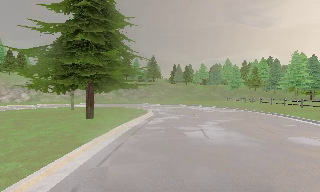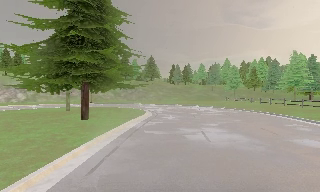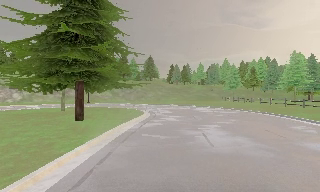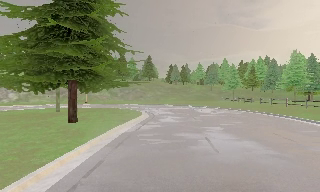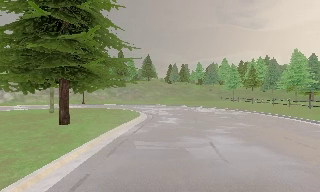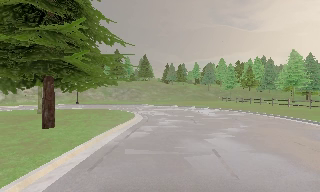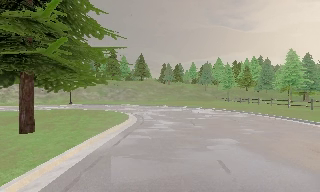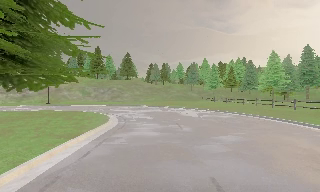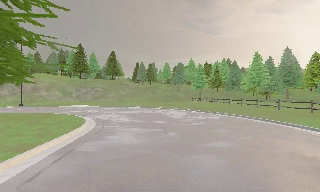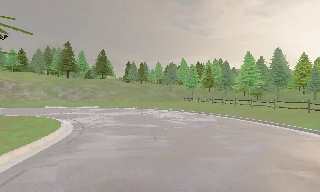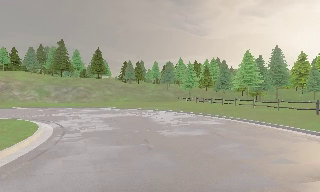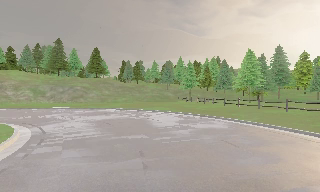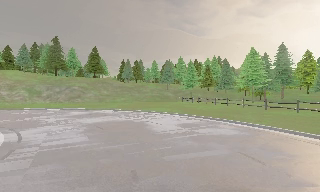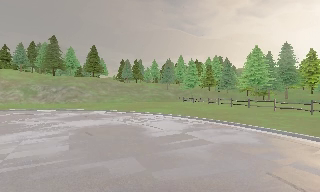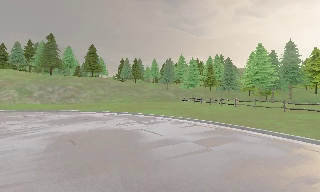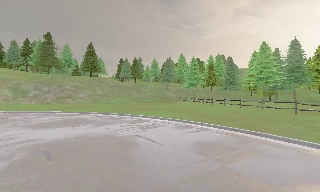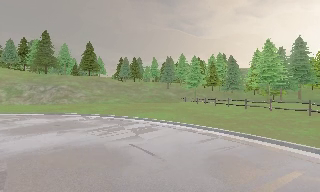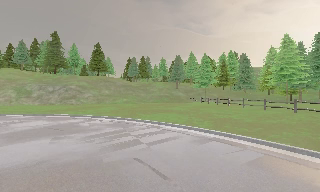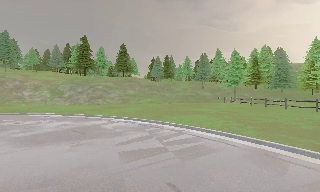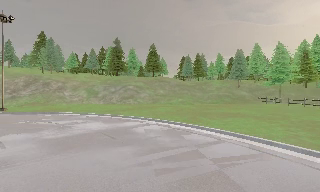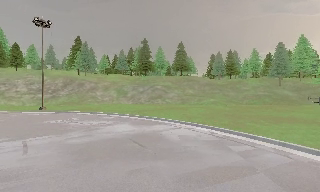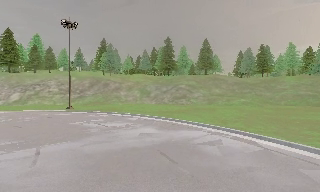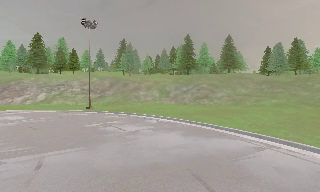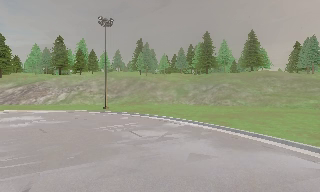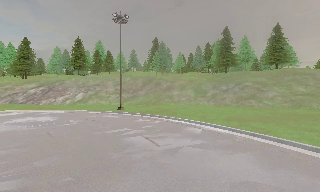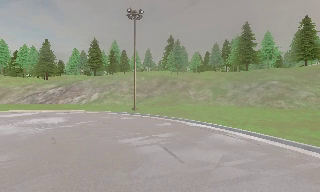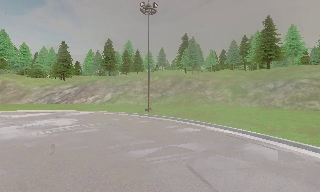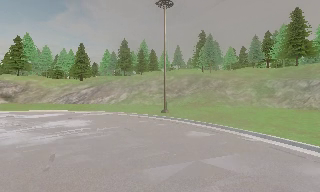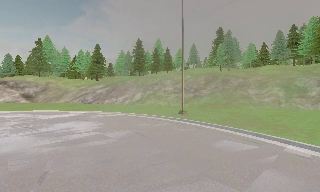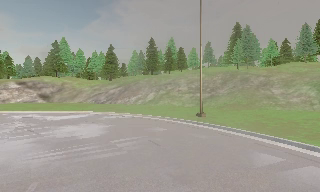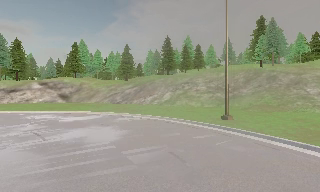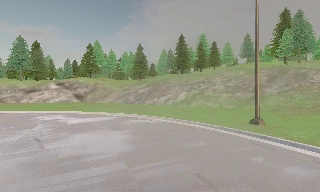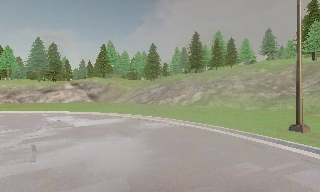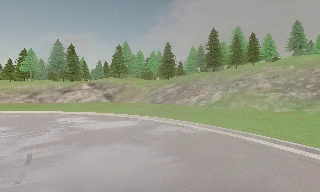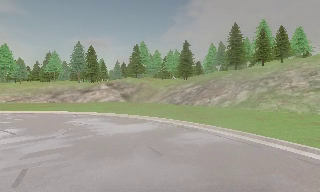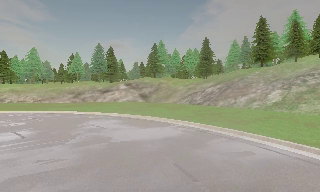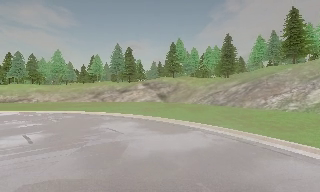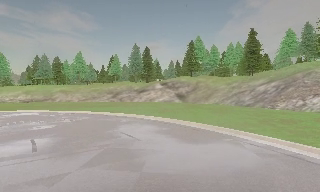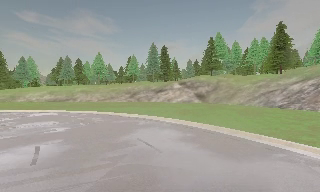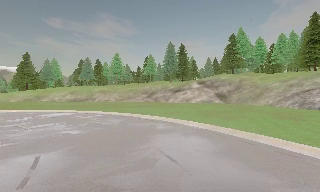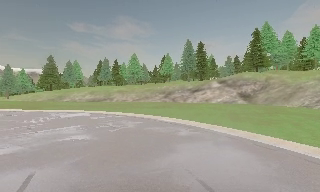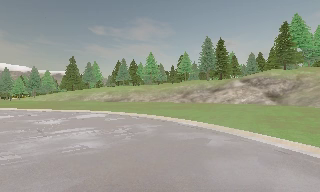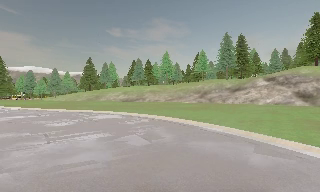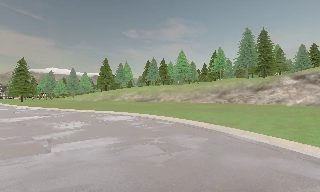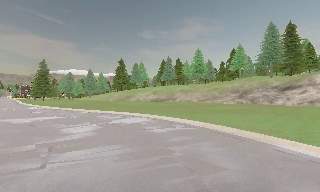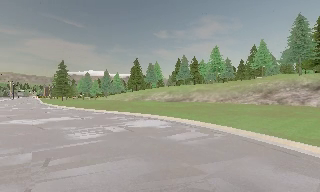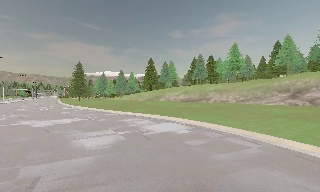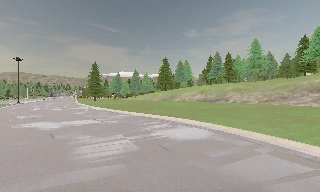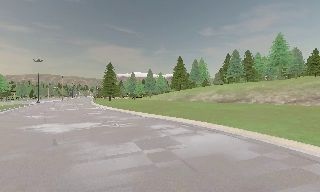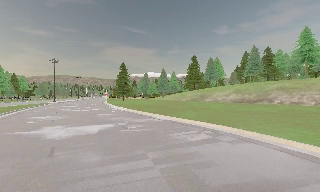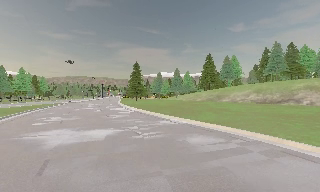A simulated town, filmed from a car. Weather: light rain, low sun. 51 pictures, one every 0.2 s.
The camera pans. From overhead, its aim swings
counterclockwise.
The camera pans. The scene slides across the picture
to the right.
0.0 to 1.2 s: The camera travels forward, about 4.5 m, so what stands in front looms larger. It gains speed.
1.2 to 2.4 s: The camera pans to its right, which is clockwise from overhead, by about 15 degrees. It travels forward, about 8 m, so what stands in front looms larger.
2.4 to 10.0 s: The camera swings to its left by about 195 degrees, and the scene slides to the right. It travels forward, about 55 m.
The film runs forward here.
